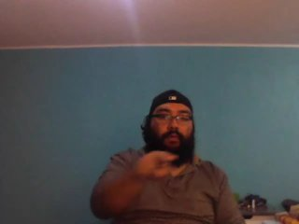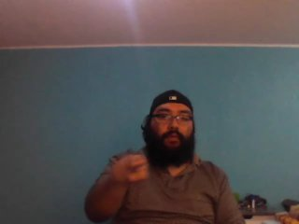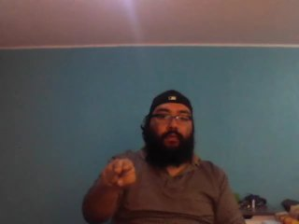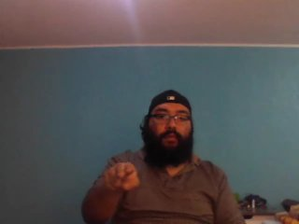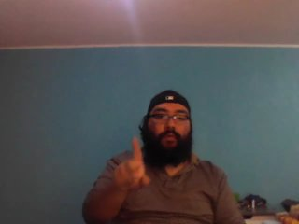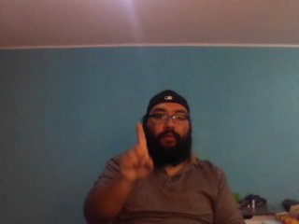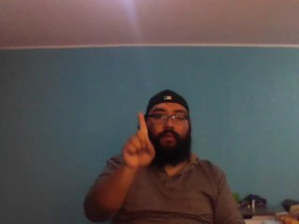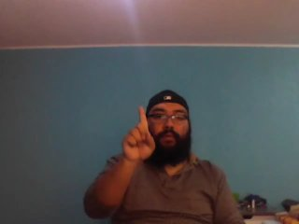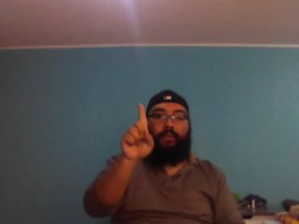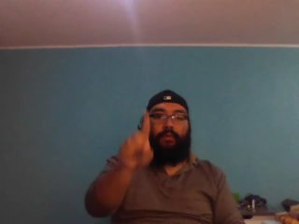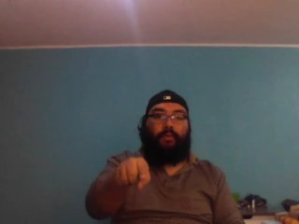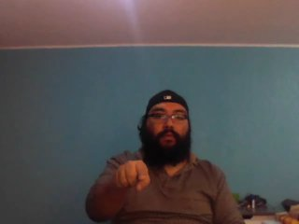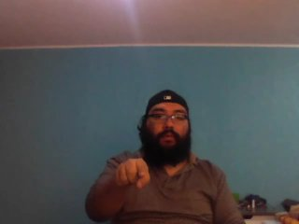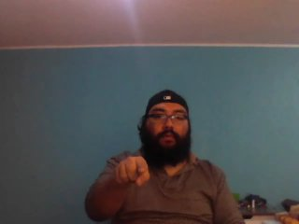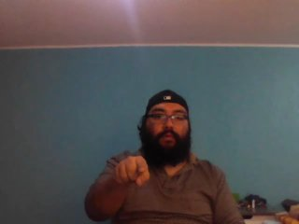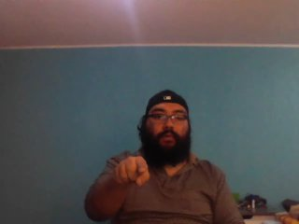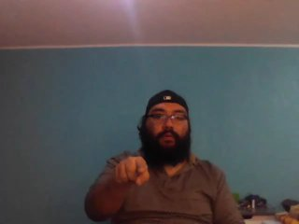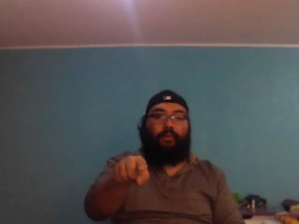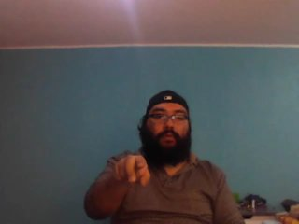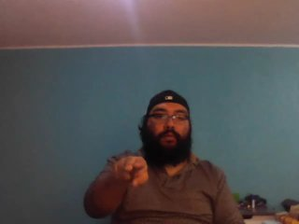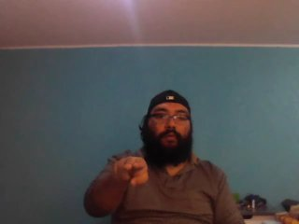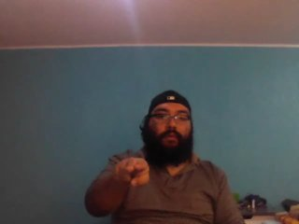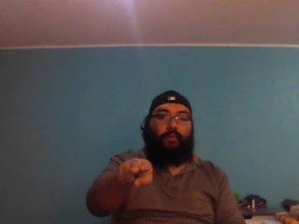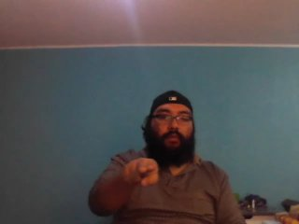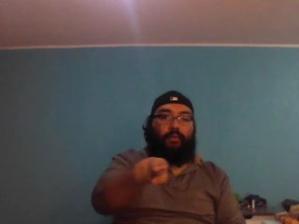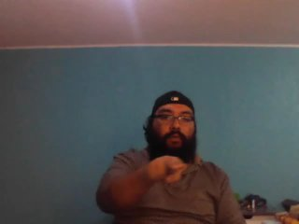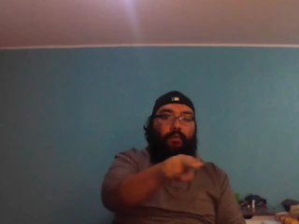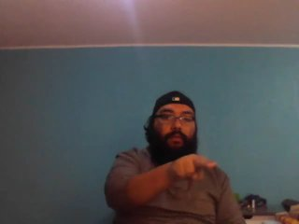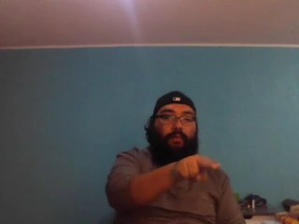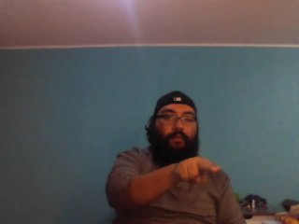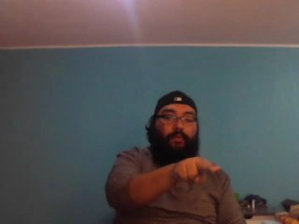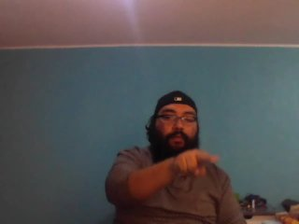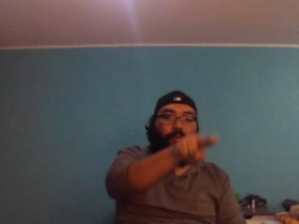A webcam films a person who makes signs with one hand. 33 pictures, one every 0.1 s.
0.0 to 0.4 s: Pointing with two fingers.
0.5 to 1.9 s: Click with one finger.
2.0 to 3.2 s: Pointing with two fingers.
